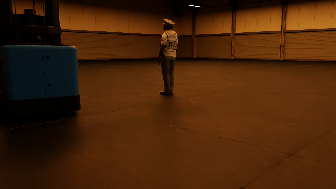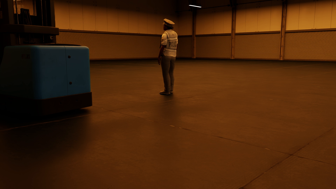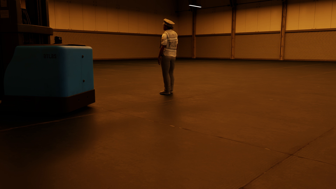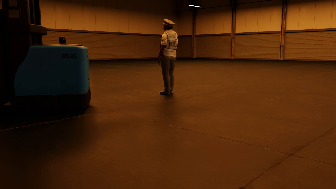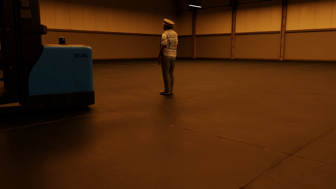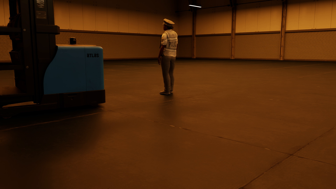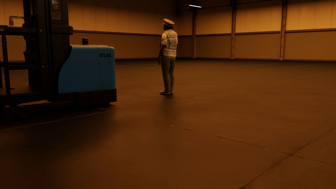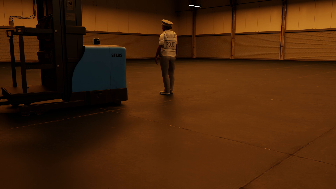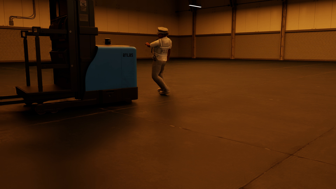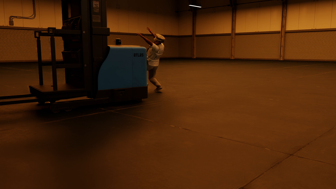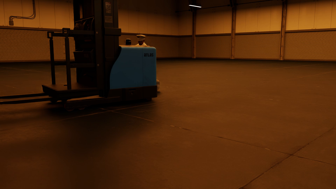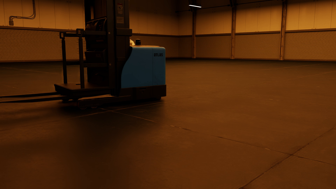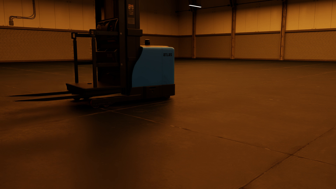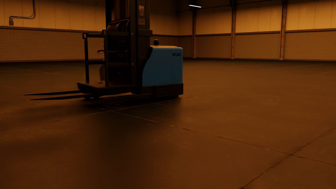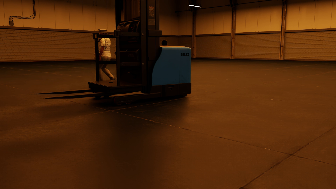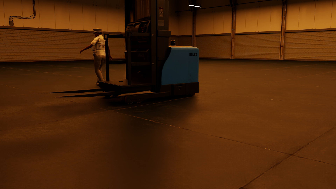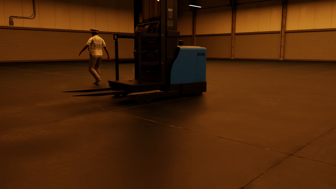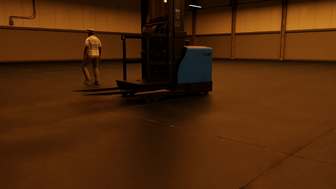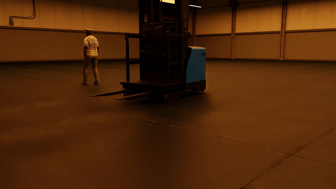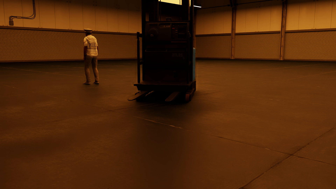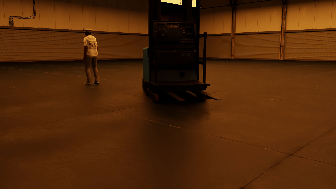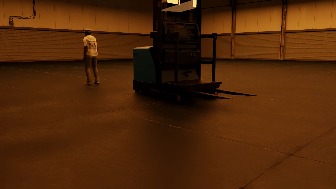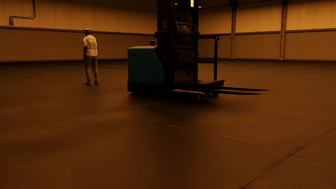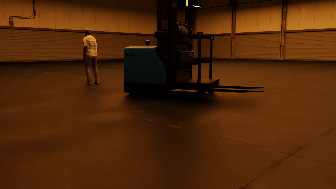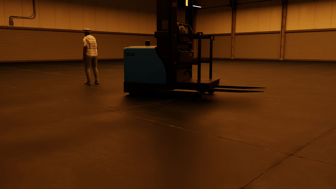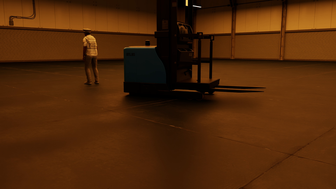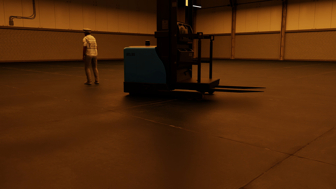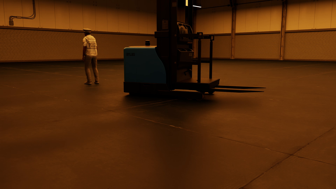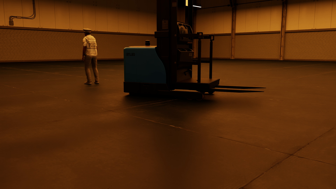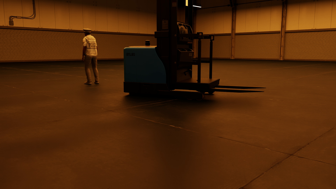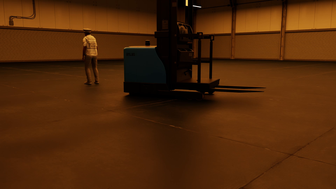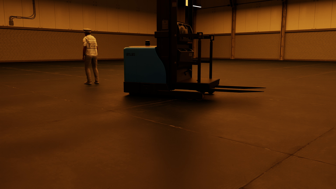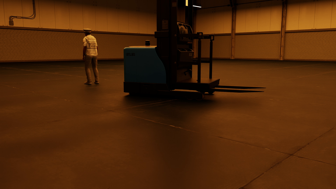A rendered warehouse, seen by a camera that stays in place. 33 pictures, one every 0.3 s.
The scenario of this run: Near miss between a forklift and a person.
